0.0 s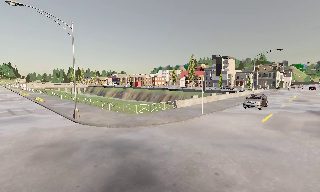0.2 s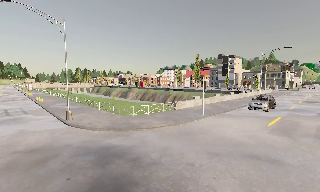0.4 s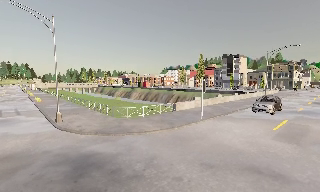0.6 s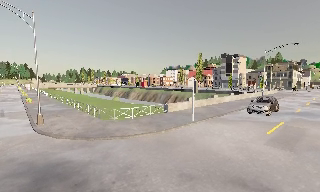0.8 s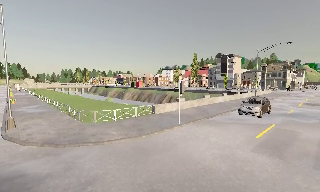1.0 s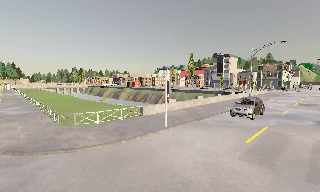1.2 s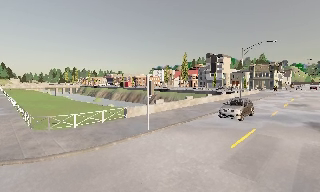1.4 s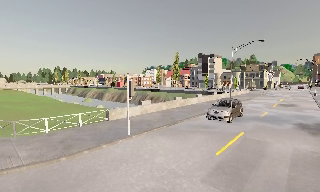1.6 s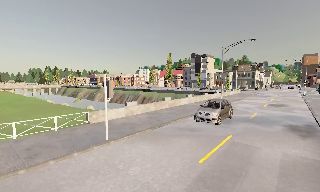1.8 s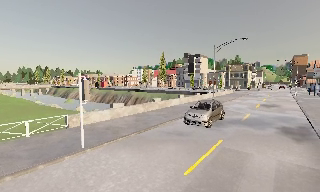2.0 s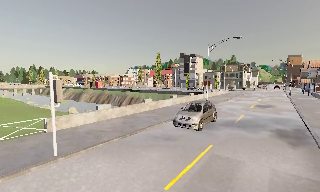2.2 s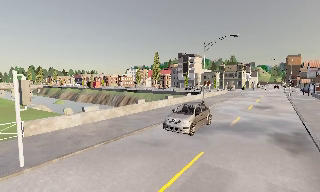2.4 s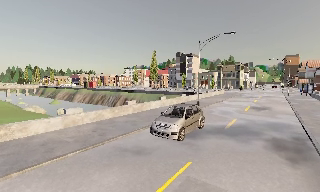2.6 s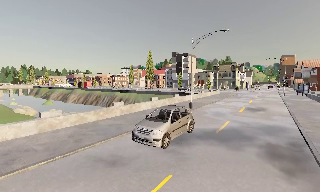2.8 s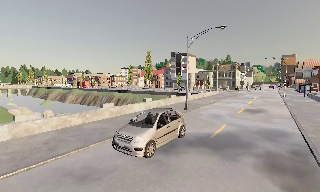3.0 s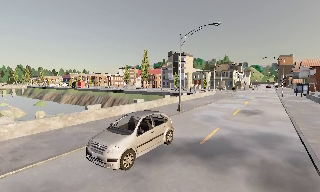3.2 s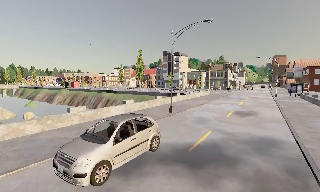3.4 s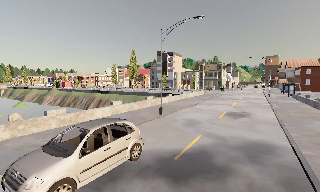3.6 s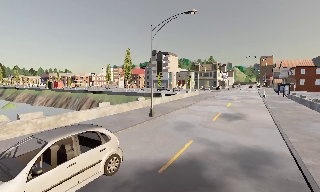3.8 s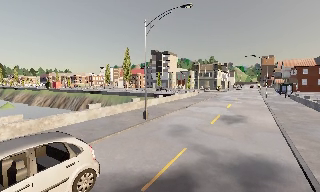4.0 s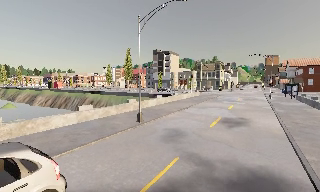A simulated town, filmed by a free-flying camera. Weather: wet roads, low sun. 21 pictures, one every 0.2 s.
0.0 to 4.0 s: The scene slides to the left, as the camera pans about 15 degrees to its right. It travels forward and to its right, about 20 m, so what stands in front looms larger.
The film runs forward here.
